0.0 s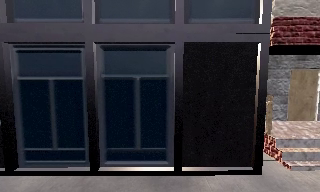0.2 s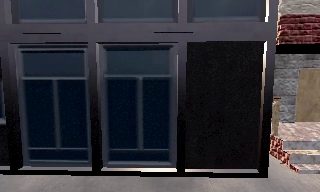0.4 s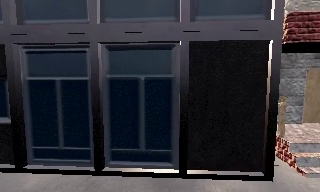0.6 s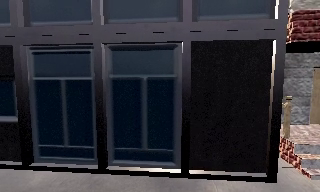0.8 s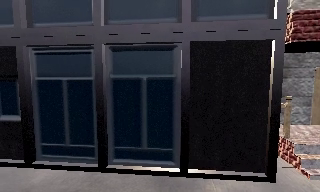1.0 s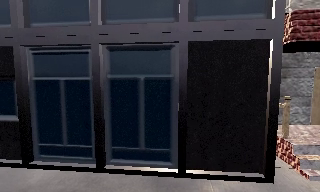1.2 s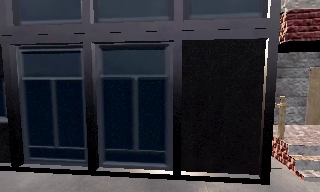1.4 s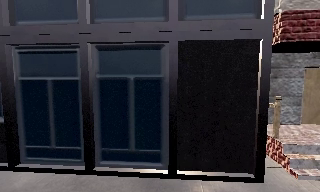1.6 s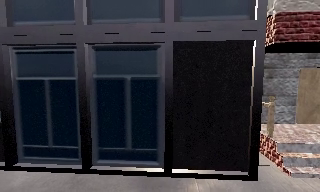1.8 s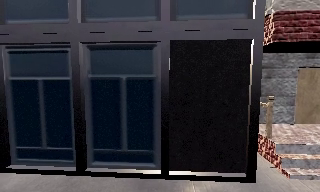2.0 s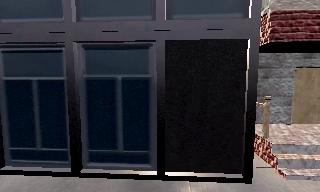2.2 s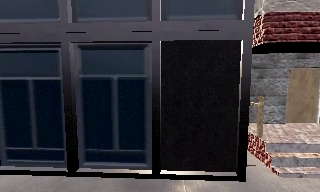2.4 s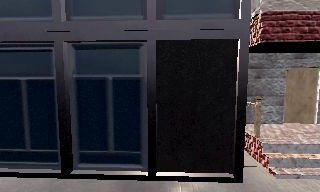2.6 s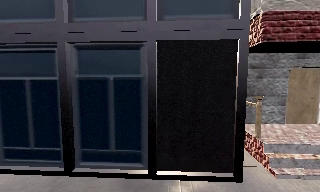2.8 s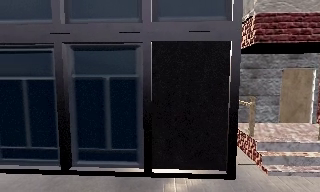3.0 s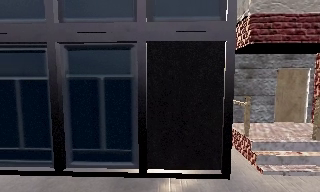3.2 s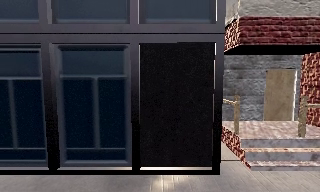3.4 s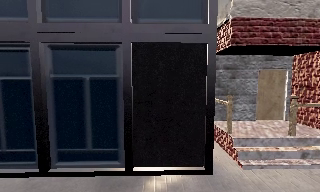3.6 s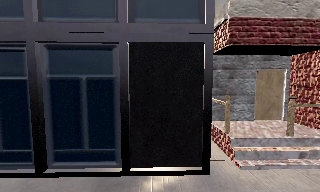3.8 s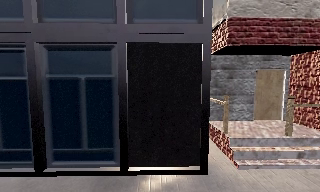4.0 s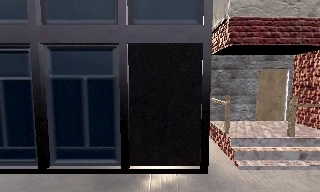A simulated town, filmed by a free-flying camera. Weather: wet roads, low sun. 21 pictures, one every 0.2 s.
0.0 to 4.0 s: The camera travels to its right, about 1.5 m, so close, fixed things drift to the left.
The film runs backward here.
